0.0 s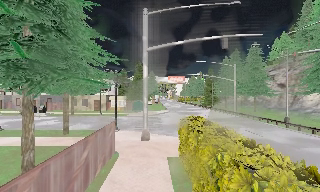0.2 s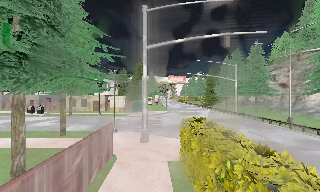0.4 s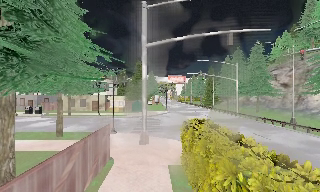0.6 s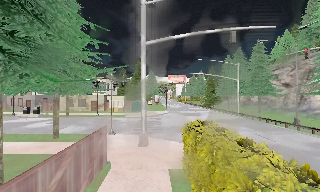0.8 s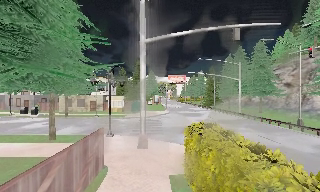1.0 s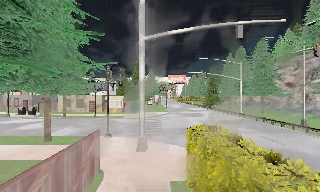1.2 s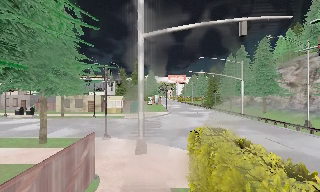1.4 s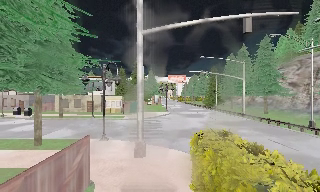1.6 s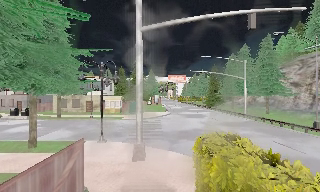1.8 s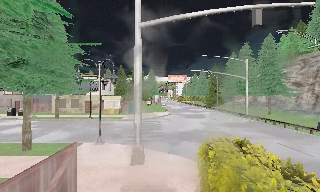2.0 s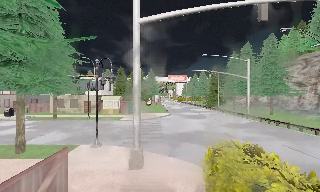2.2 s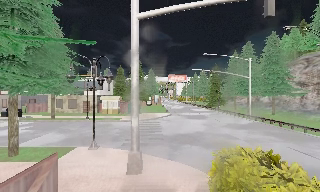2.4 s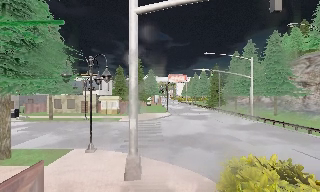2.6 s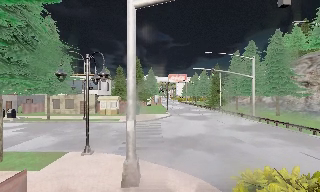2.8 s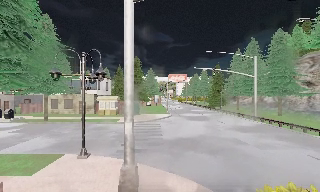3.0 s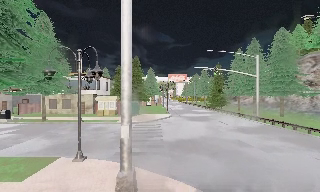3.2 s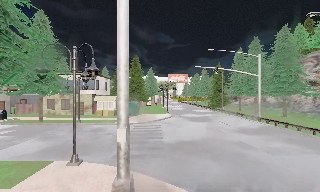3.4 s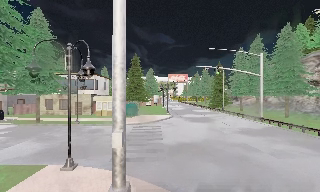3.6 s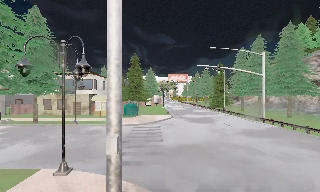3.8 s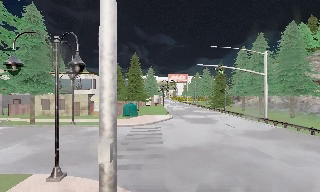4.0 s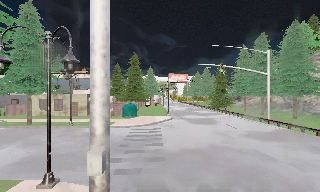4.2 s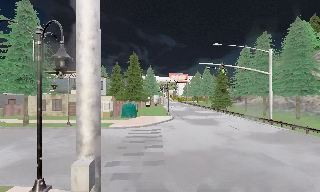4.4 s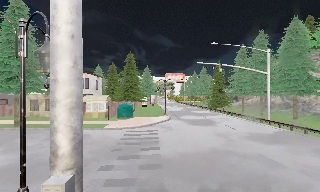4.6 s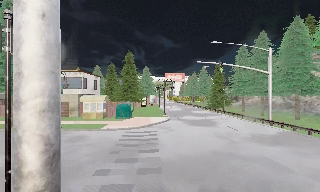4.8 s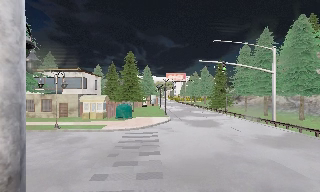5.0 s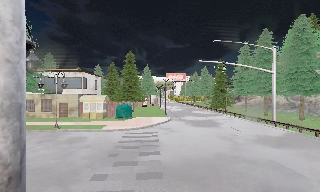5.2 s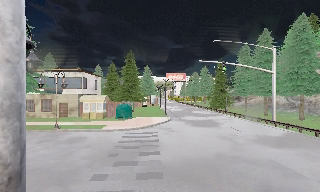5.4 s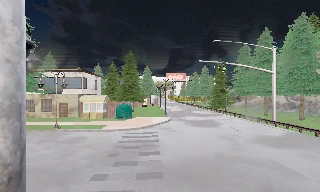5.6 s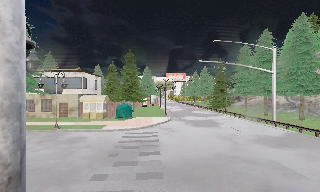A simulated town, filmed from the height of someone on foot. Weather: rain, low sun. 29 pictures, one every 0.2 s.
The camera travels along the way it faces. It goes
forward.
0.0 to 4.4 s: The camera travels forward, about 8 m, so what stands in front looms larger.
4.4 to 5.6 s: The camera travels forward, about 0.5 m, so what stands in front looms larger. It loses speed.
The film runs forward here.
